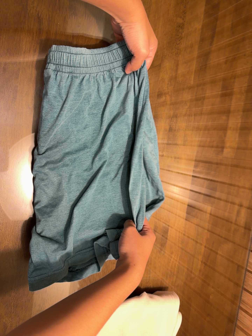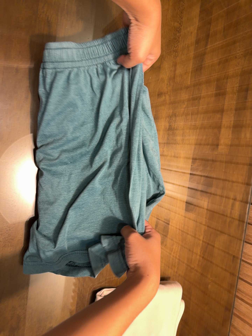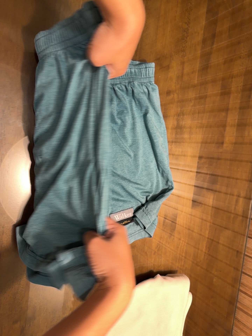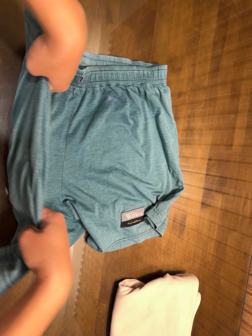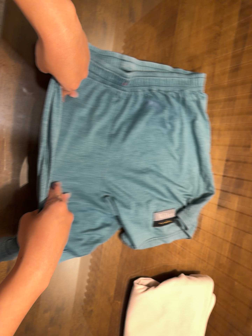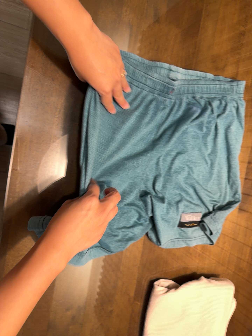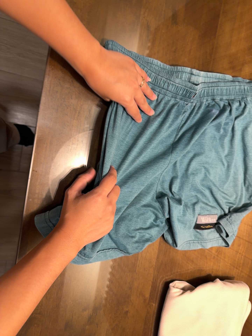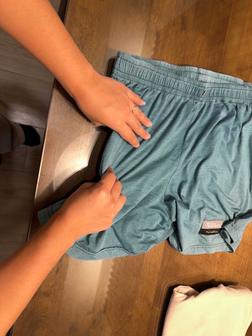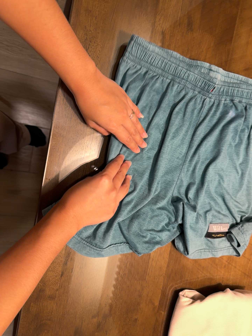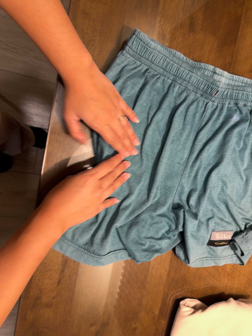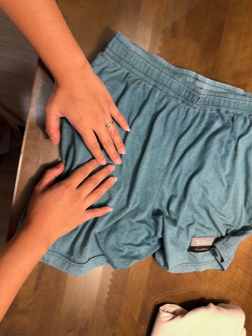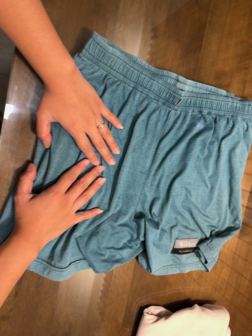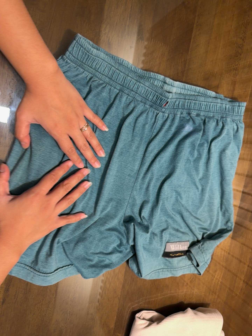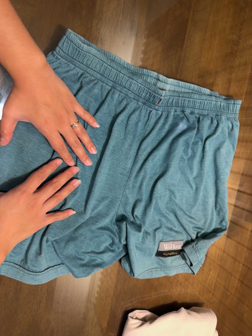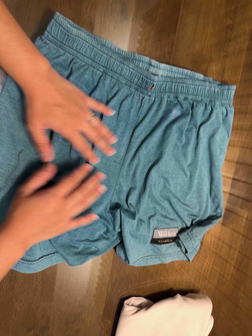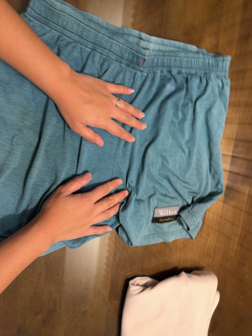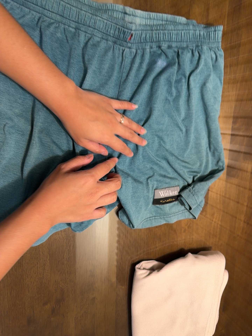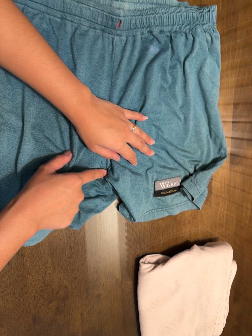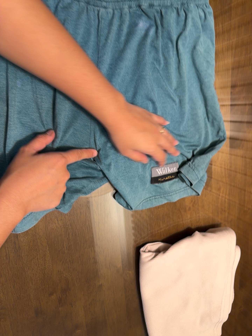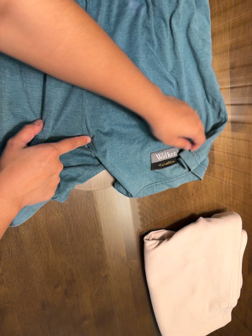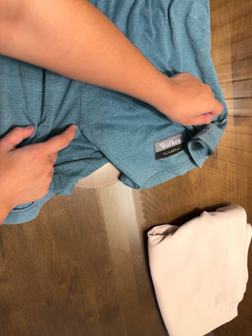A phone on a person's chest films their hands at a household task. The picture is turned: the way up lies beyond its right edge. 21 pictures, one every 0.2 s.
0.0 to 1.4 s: The camera travels to its left, about 16 cm, so close, fixed things drift to the right.
1.4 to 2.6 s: The camera travels to its right, about 12 cm, so close, fixed things drift to the left.
2.6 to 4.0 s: The camera travels to its right, toward the bottom of its view and forward, about 12 cm. Its aim tips toward the bottom of its view by about 10 degrees, and the scene shifts upward. It rolls about its line of sight by about 20 degrees, and the scene rotates counterclockwise.
The film runs backward here.
